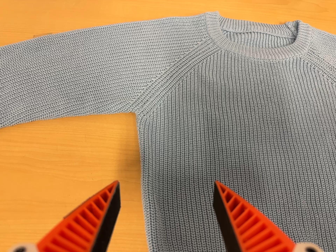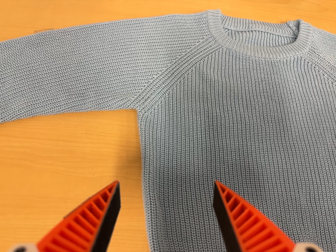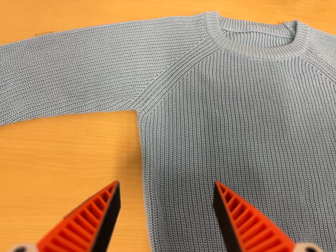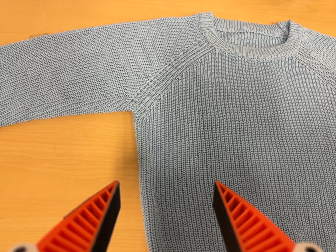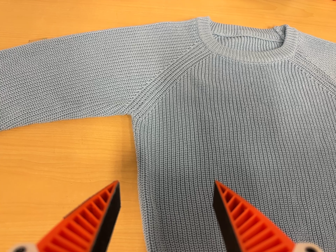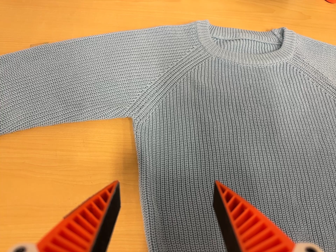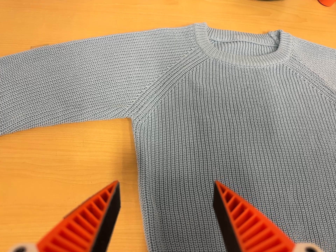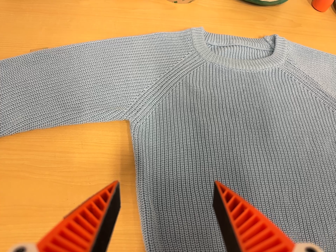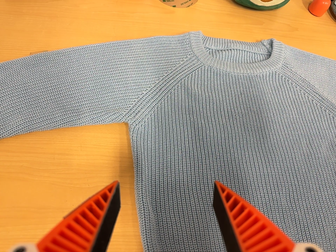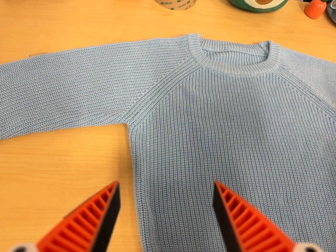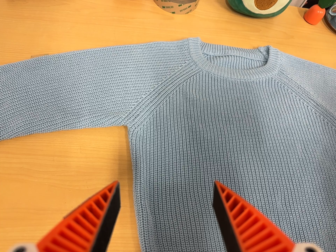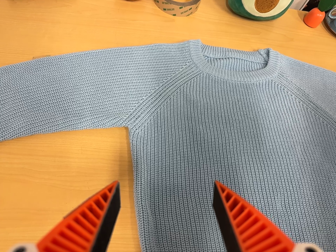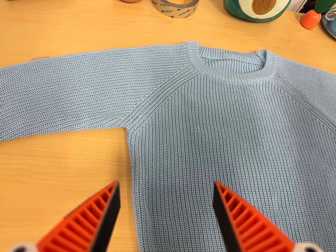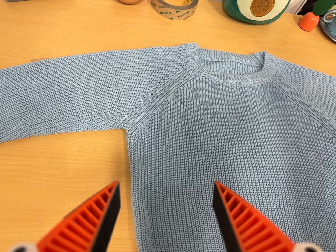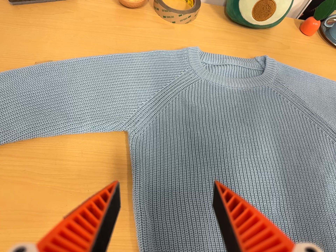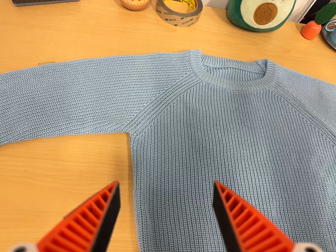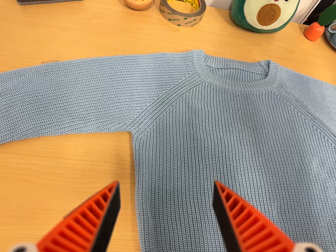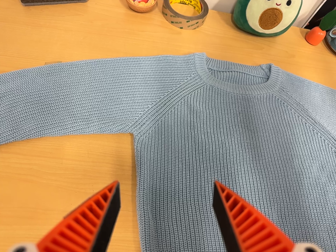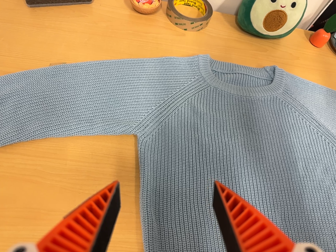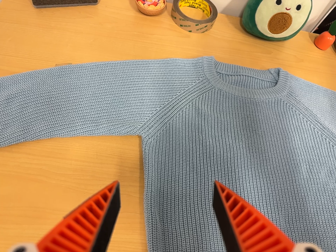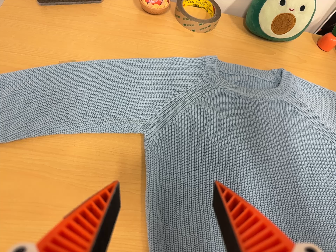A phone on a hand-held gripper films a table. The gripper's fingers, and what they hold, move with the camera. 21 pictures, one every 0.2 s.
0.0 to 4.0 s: The camera travels backward, about 6 cm, so what stands in front gets smaller.
The film runs backward here.
